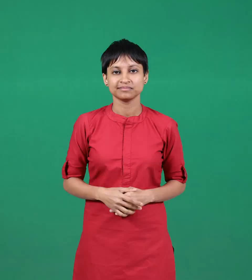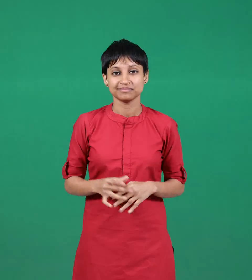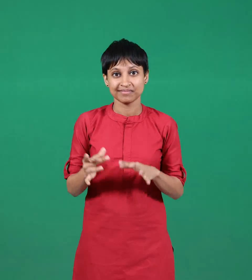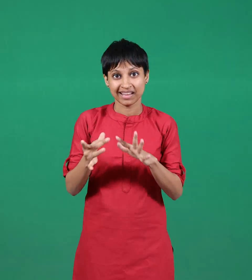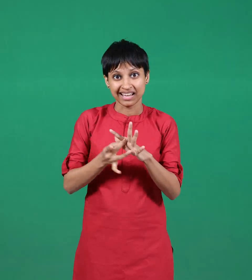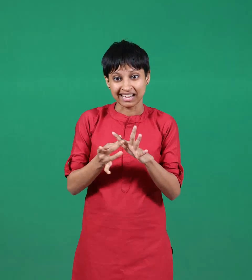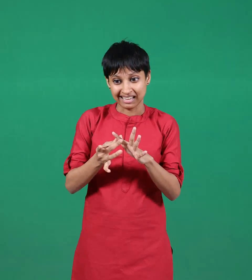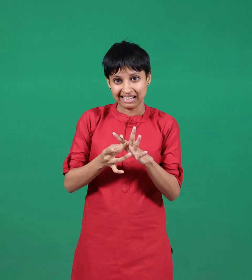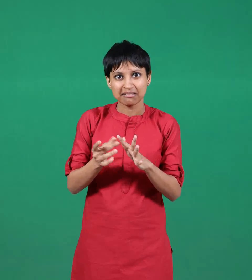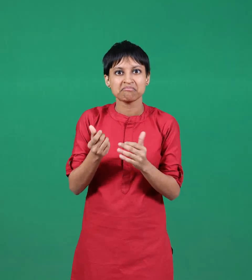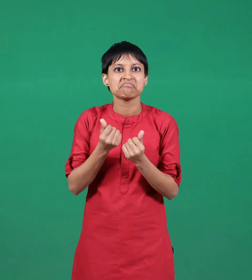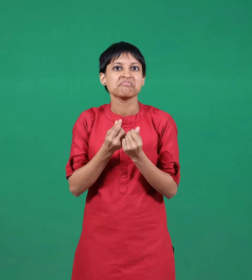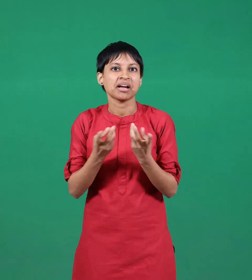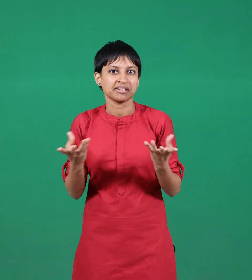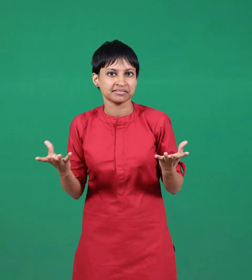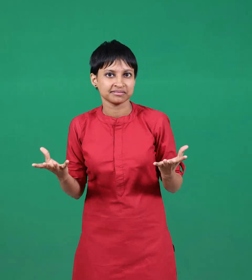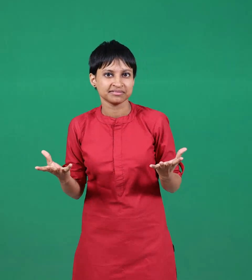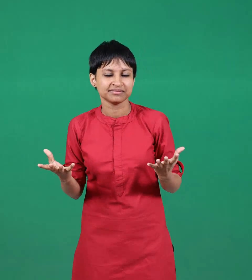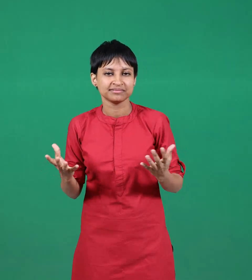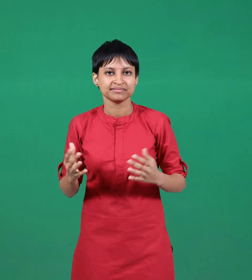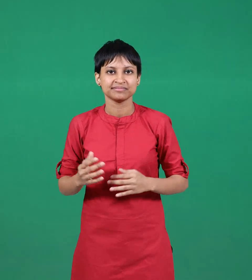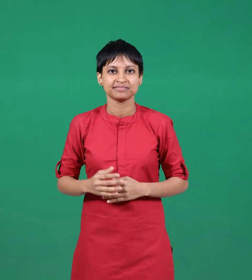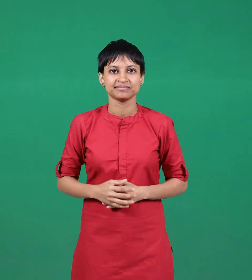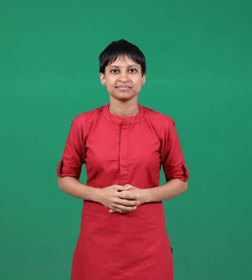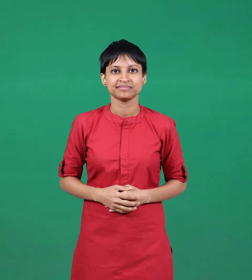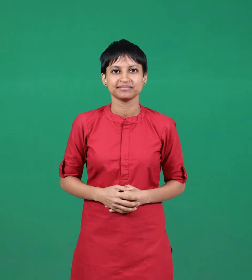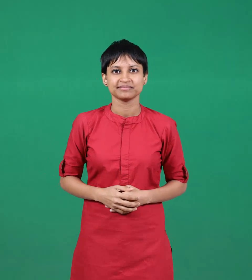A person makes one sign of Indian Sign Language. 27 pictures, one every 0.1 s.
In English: rings
